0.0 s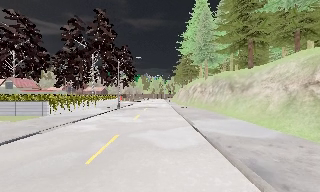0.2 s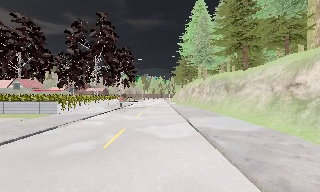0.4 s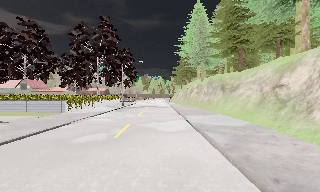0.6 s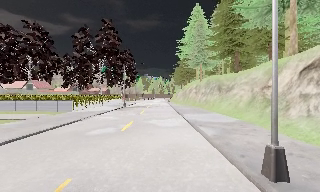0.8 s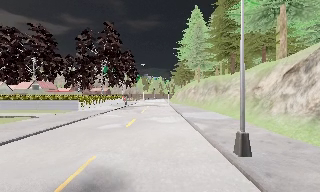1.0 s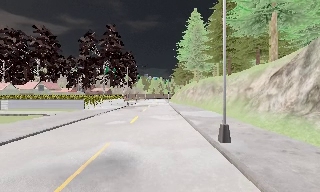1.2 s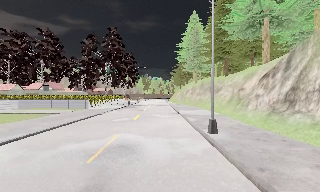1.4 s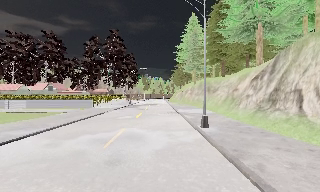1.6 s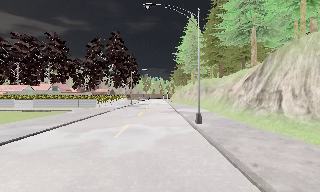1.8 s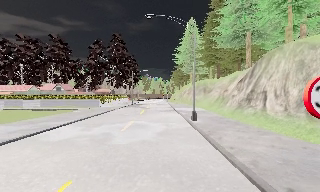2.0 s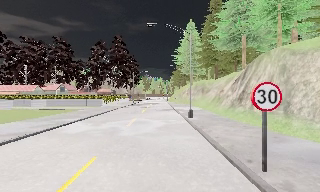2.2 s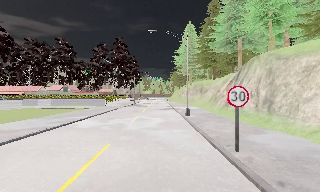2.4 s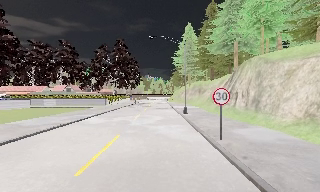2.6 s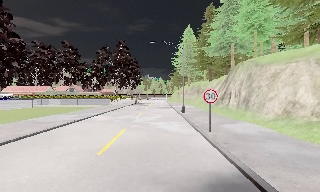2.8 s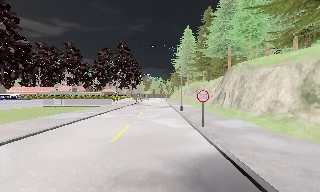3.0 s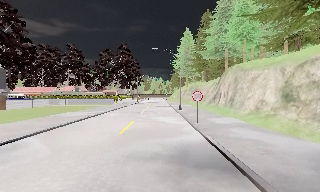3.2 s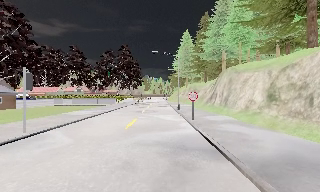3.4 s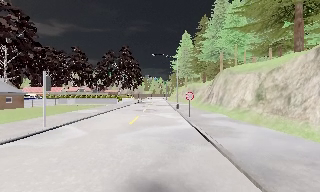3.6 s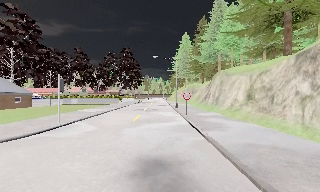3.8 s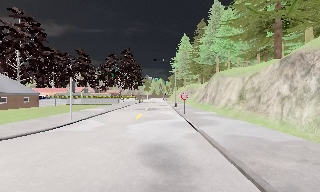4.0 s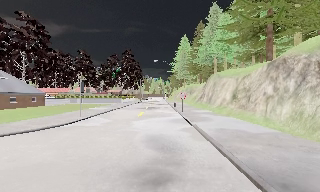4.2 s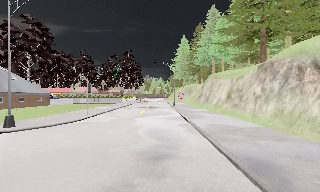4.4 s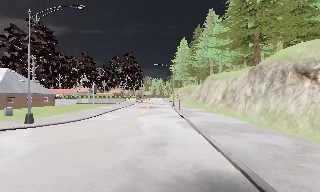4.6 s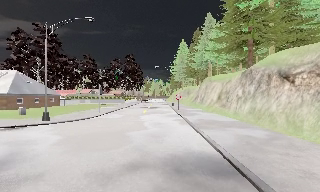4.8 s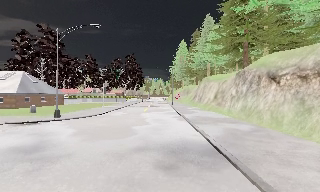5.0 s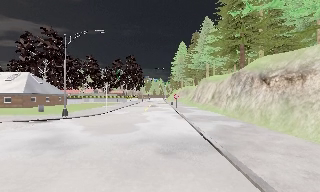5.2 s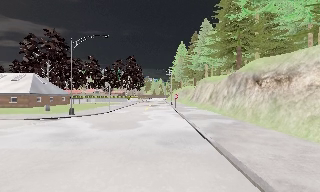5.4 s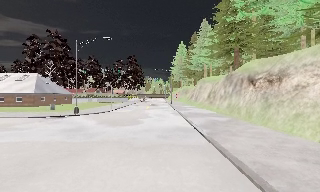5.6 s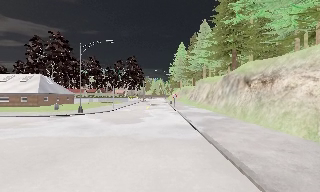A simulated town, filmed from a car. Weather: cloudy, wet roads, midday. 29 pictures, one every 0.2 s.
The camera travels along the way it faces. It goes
backward.
0.0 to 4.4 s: The camera travels backward, about 30 m, so what stands in front gets smaller.
4.4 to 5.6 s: The camera travels backward, about 7 m, so what stands in front gets smaller. It loses speed.
The film runs backward here.
